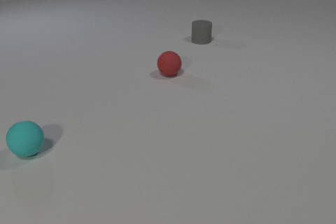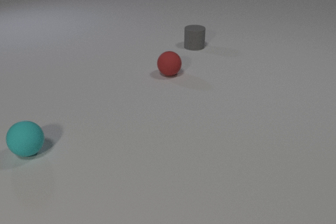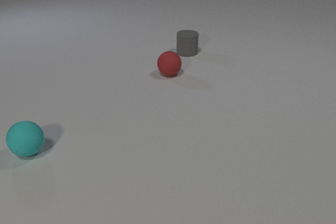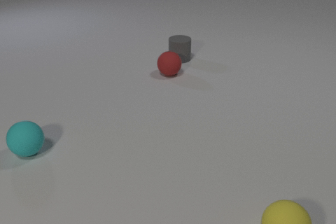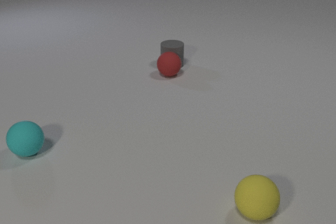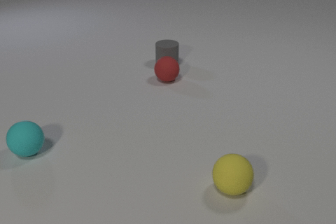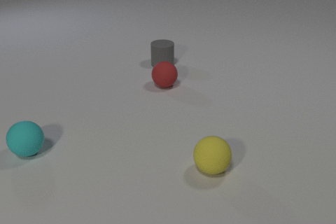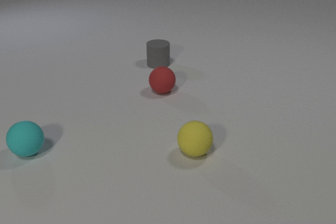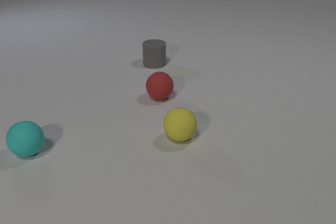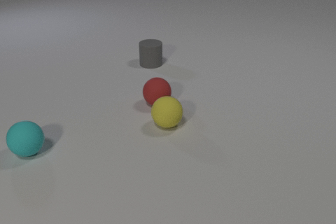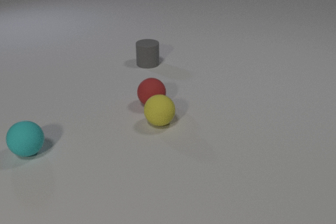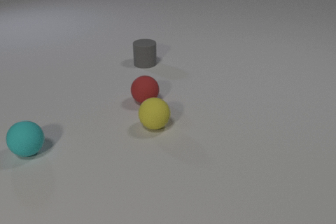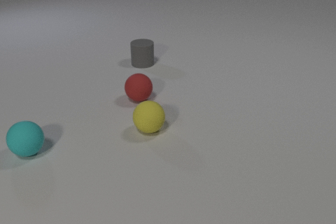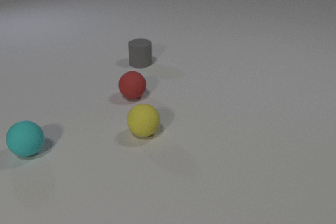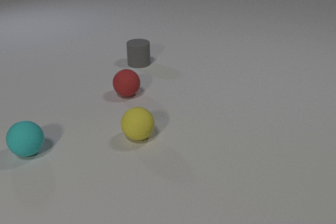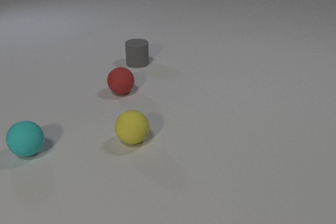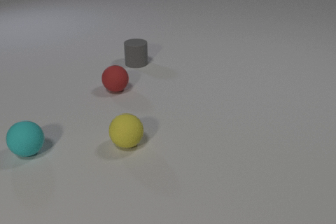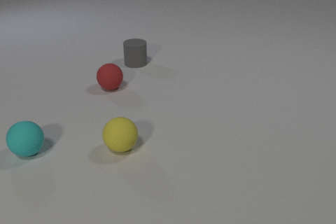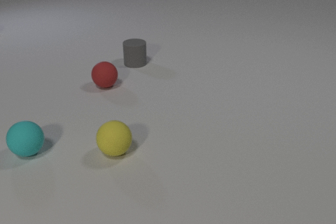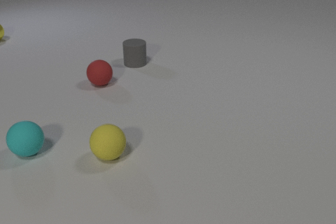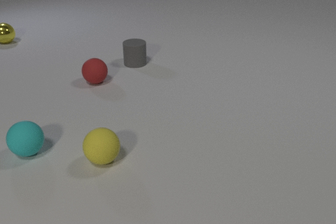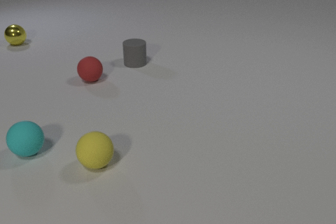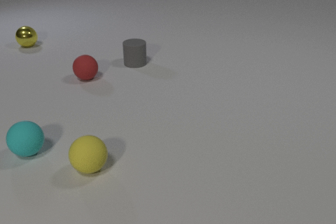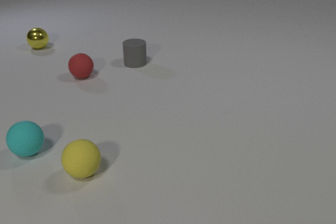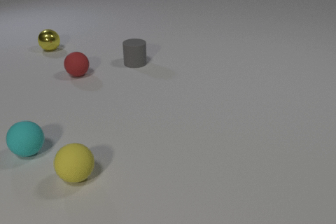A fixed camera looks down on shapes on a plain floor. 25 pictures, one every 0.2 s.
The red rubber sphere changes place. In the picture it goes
to the left.
The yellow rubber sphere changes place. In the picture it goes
to the left.
0.0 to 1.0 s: The gray rubber cylinder slides toward the camera and to the left. The red rubber sphere rolls toward the camera. The yellow rubber sphere comes in at the bottom edge, rolls away from the camera and to the left. The gray rubber cylinder and the red rubber sphere collide.
1.0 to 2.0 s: The gray rubber cylinder slides to the left. The red rubber sphere rolls toward the camera. The yellow rubber sphere rolls away from the camera and to the left. The red rubber sphere and the yellow rubber sphere collide.
2.0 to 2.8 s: The gray rubber cylinder slides to the left. The red rubber sphere rolls to the left and away from the camera. The yellow rubber sphere rolls toward the camera and to the left.
2.8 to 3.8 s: The red rubber sphere rolls away from the camera and to the left. The yellow metal sphere comes in at the left edge. The yellow rubber sphere rolls toward the camera and to the left.
3.8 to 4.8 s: The red rubber sphere rolls away from the camera and to the left. The yellow metal sphere rolls to the right and toward the camera. The yellow rubber sphere rolls to the left and toward the camera.
How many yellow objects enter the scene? 2.
What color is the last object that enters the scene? yellow.
What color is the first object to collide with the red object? gray.
